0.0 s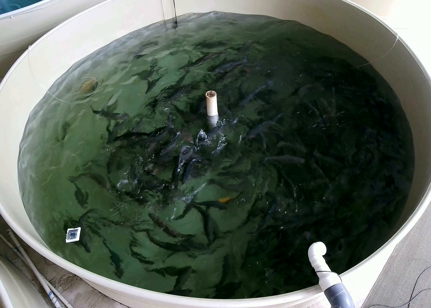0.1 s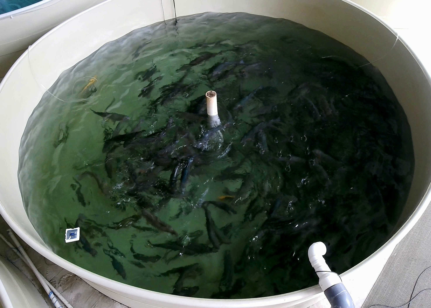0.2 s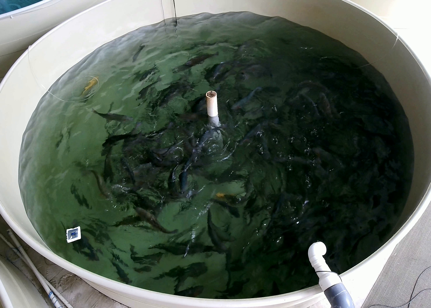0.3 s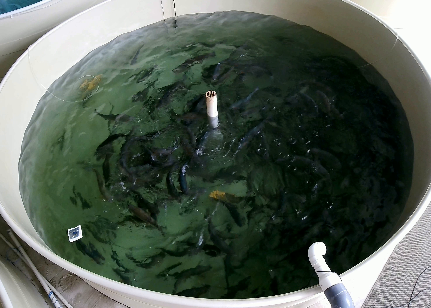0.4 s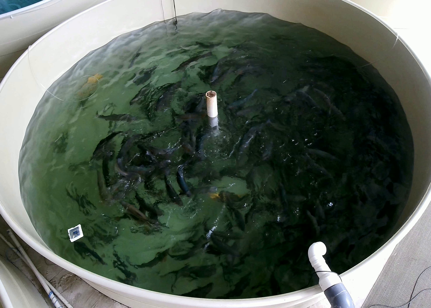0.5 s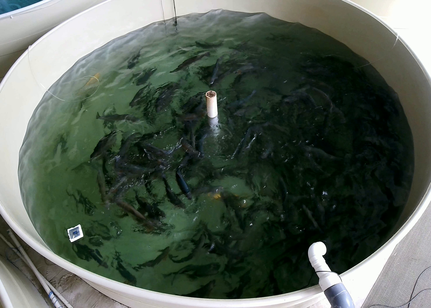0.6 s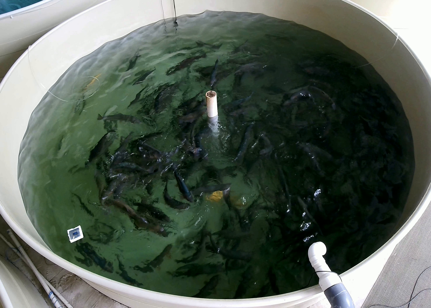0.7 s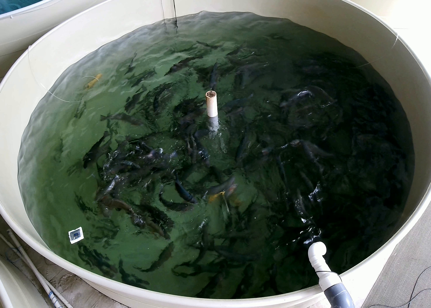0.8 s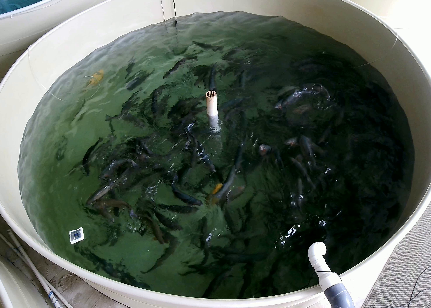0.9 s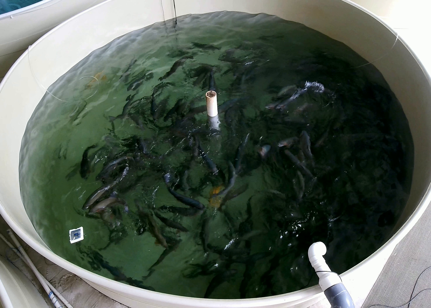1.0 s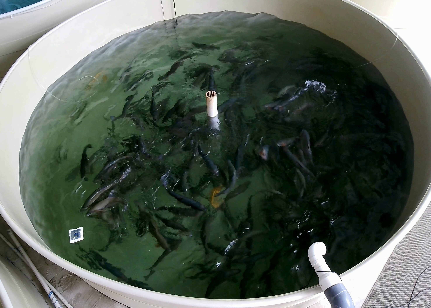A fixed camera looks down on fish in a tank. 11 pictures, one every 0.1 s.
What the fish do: Foraging.
